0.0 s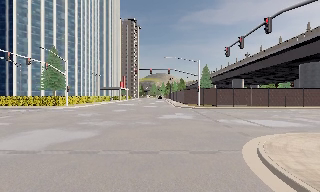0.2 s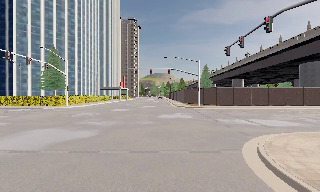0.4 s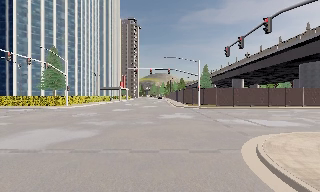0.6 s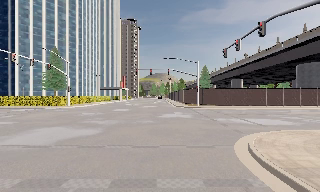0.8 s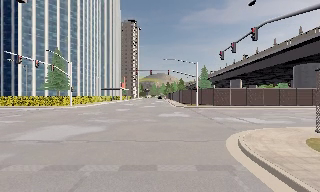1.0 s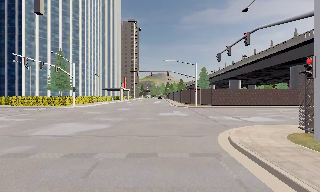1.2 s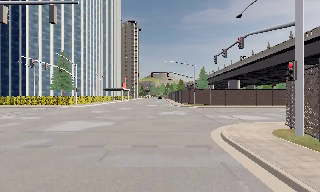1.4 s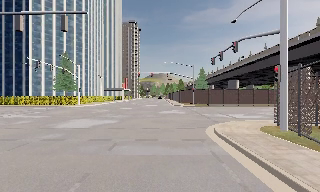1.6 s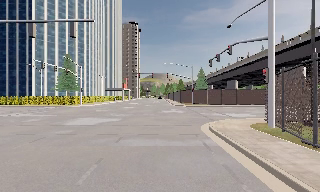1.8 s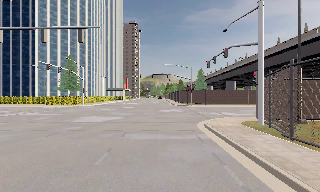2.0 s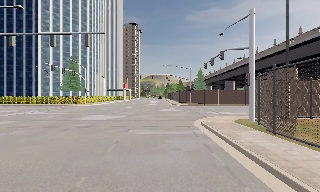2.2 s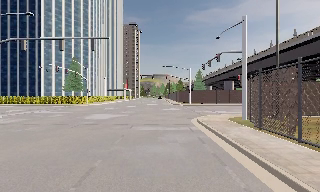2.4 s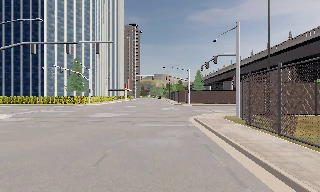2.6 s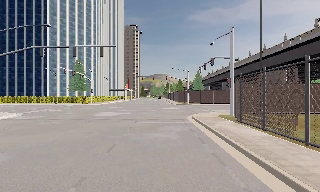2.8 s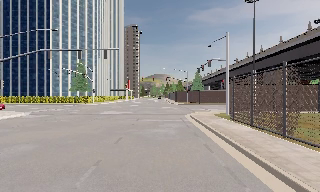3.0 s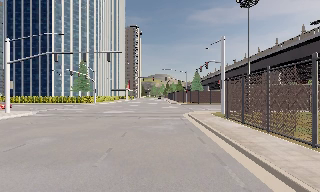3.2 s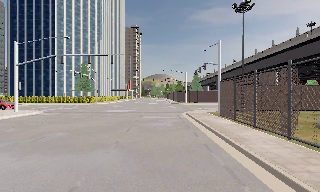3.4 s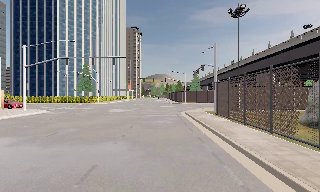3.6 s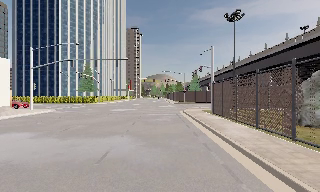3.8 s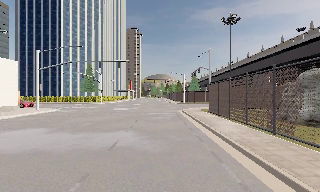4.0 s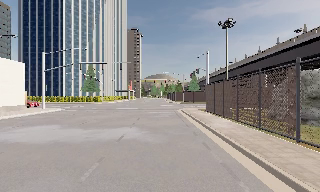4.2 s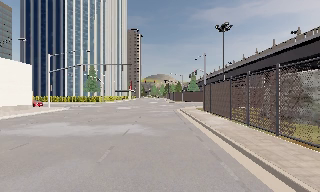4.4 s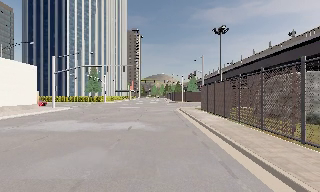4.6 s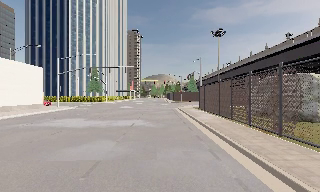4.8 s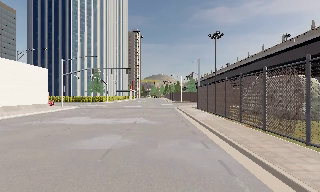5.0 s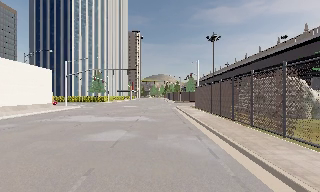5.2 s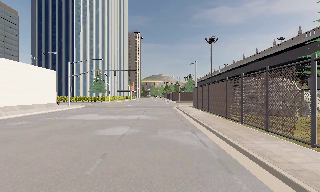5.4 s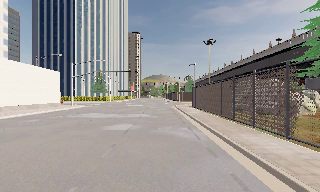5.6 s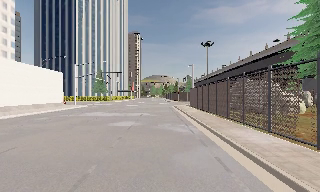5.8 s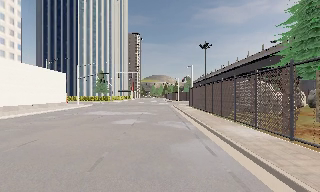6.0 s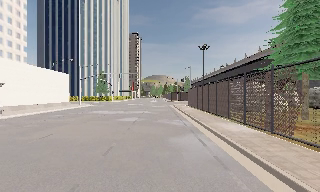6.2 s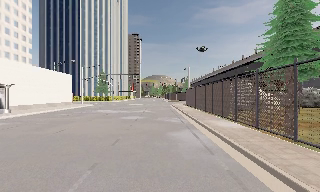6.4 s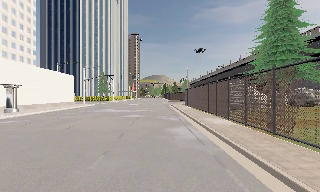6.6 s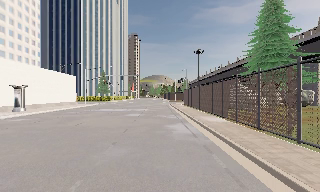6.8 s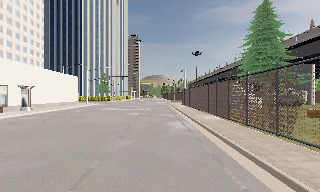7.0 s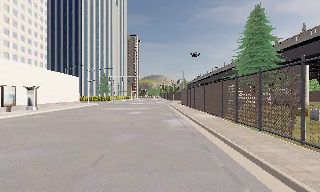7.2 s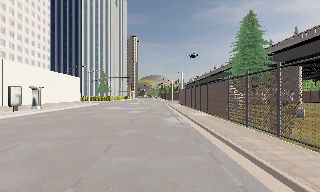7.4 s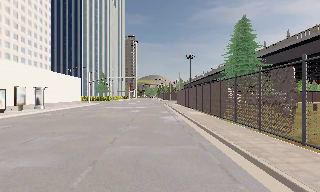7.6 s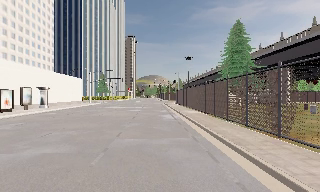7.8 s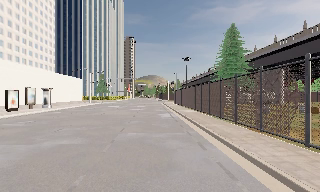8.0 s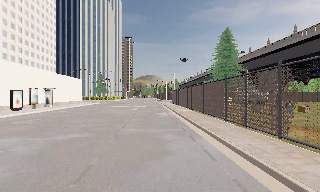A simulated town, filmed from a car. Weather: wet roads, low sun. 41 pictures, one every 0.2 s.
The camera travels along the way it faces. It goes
backward.
0.0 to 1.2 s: The camera travels backward, about 3 m, so what stands in front gets smaller. It gains speed.
1.2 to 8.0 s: The camera travels backward, about 35 m, so what stands in front gets smaller.
The film runs backward here.
